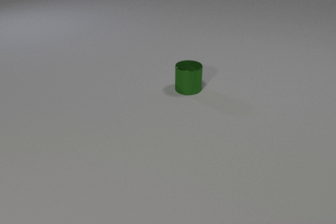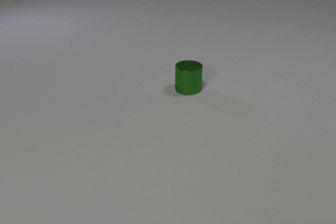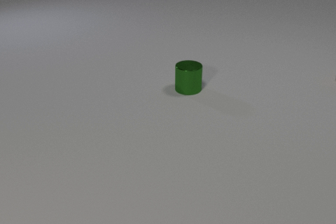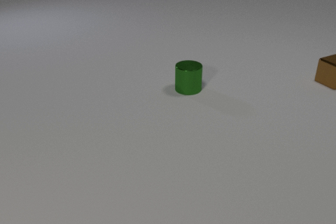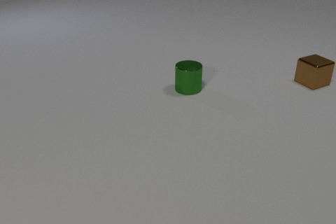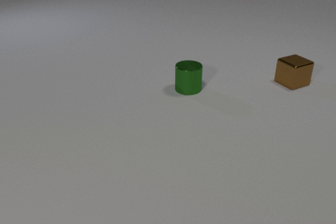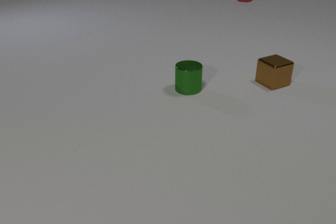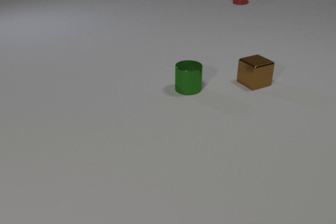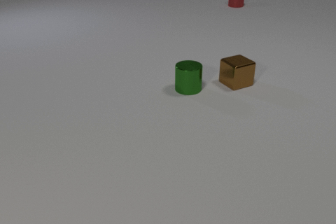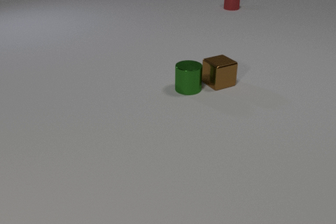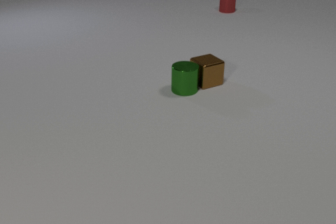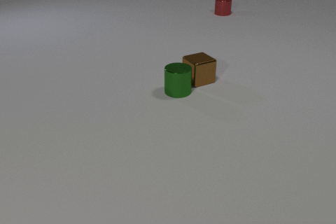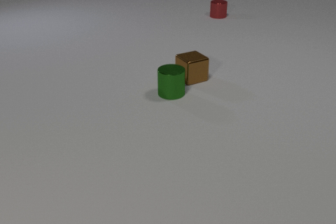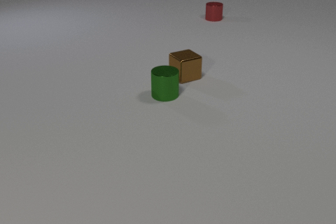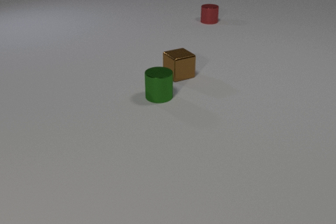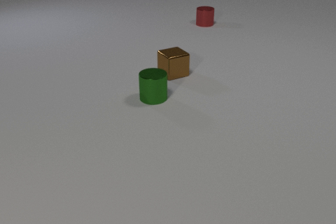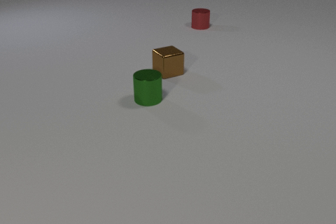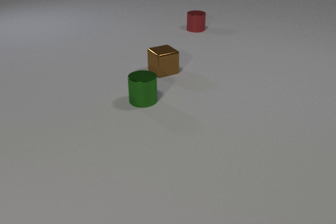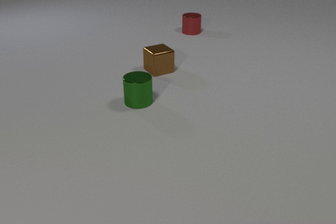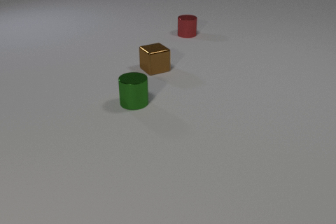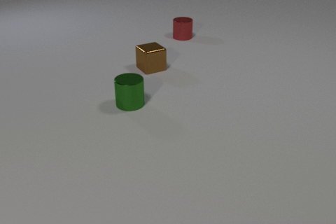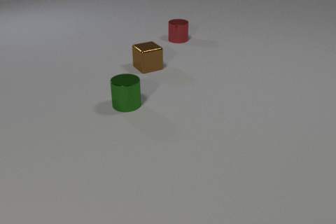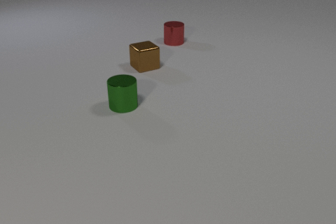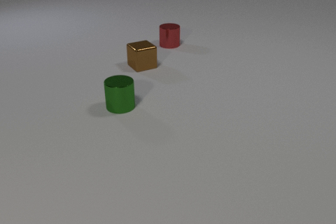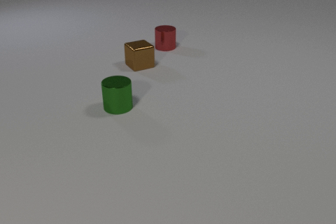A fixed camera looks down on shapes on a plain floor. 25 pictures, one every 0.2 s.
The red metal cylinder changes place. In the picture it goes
toward the camera.
The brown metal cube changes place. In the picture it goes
to the left.
0.0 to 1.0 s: The brown metal cube comes in at the right edge, slides to the left and toward the camera. The red metal cylinder comes in at the top edge, slides toward the camera.
1.0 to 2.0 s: The brown metal cube slides to the left. The red metal cylinder slides toward the camera. The brown metal cube and the green metal cylinder collide.
2.0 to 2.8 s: The brown metal cube slides to the left and away from the camera. The green metal cylinder slides to the left and toward the camera. The red metal cylinder slides toward the camera and to the left.
2.8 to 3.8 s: The brown metal cube slides to the left and away from the camera. The green metal cylinder slides to the left and toward the camera. The red metal cylinder slides toward the camera and to the left.
3.8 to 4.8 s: The brown metal cube slides to the left and away from the camera. The green metal cylinder slides to the left and toward the camera. The red metal cylinder slides toward the camera and to the left.
How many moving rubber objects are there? 0.
What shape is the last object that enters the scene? cylinder.
How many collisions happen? 1.
